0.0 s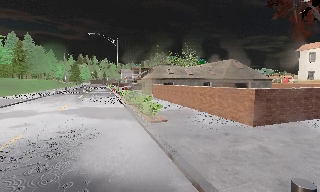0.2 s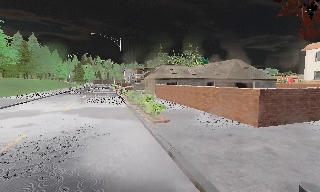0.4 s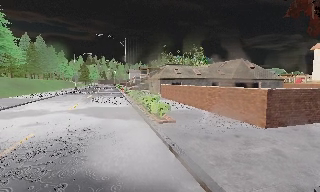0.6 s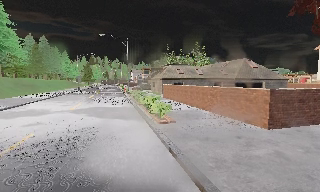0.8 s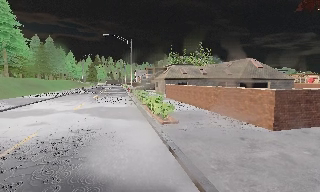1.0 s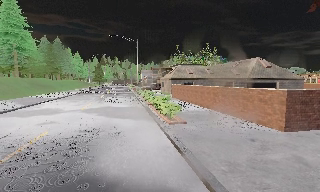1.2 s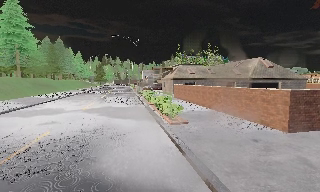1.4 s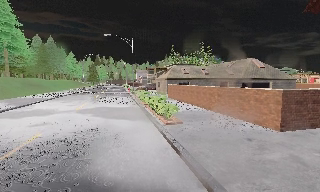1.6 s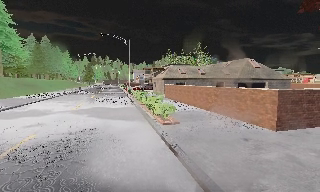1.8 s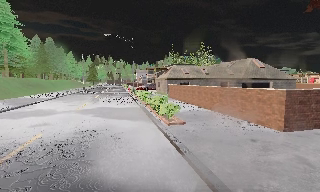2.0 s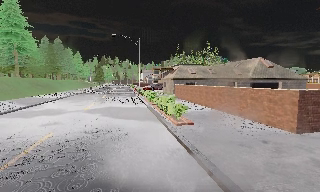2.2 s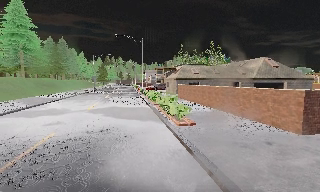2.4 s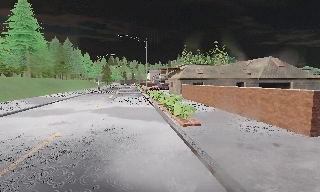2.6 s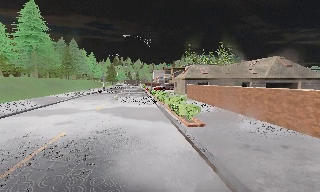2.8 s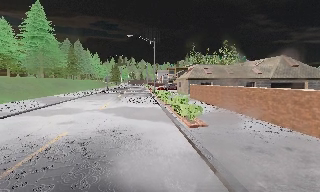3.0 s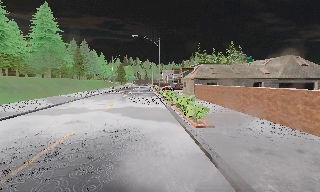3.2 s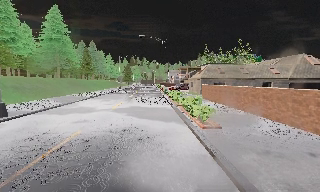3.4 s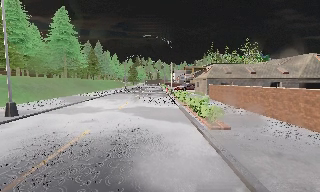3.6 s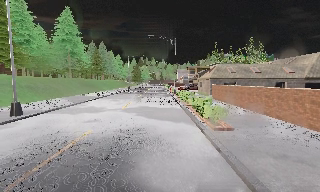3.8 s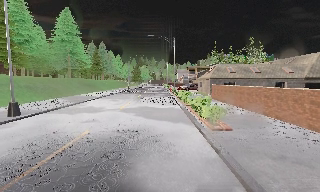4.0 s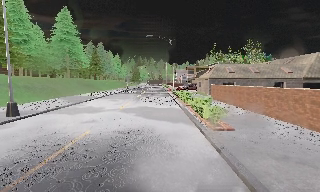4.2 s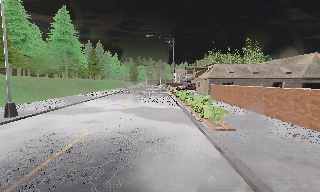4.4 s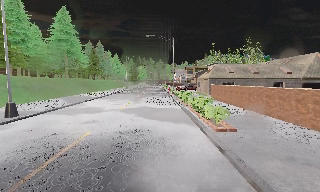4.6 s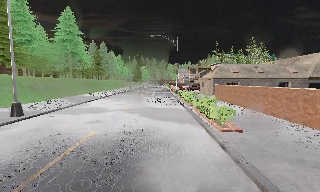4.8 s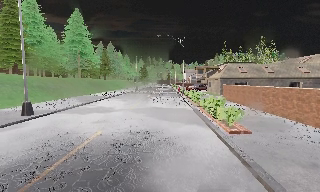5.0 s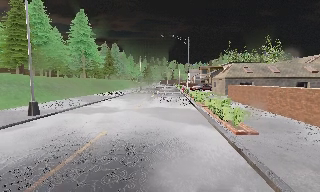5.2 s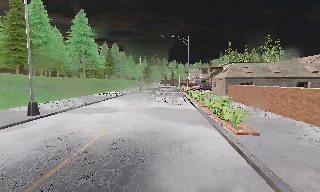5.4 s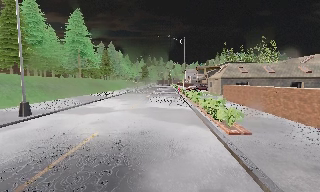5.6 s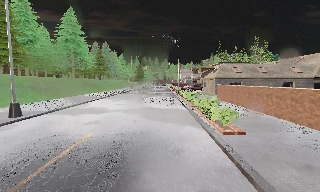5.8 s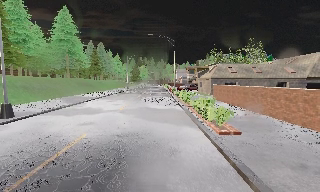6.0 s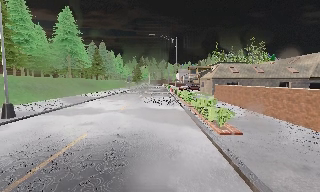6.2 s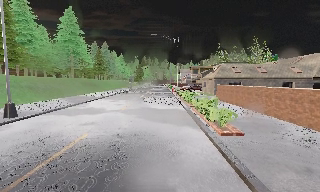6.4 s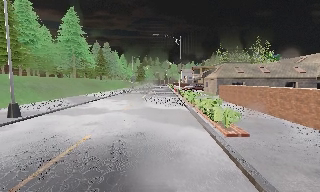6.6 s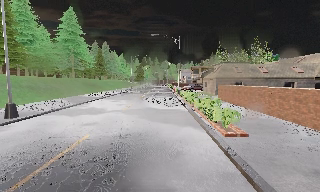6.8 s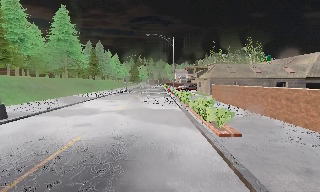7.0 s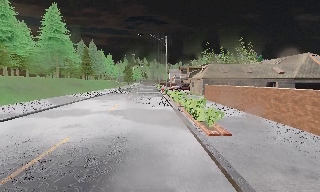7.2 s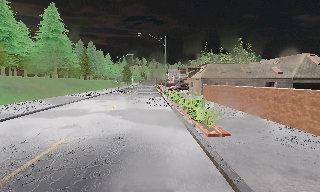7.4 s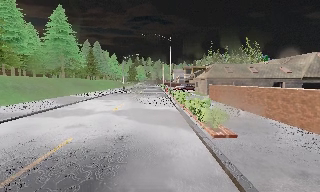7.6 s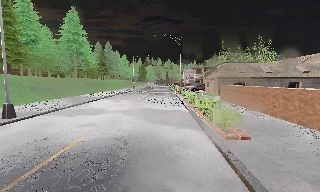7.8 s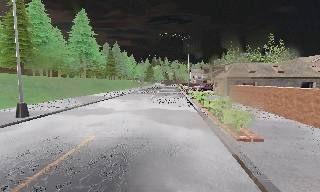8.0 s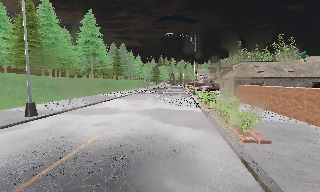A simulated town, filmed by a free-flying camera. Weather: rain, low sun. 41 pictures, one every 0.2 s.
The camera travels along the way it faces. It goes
forward.
0.0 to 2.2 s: The camera shifts only a little, or ends up much as it began.
2.2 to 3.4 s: The camera pans to its left, which is counterclockwise from overhead, by about 10 degrees.
3.4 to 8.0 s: The camera travels forward, about 1 m, so what stands in front looms larger.
The film runs forward here.
